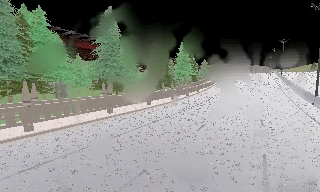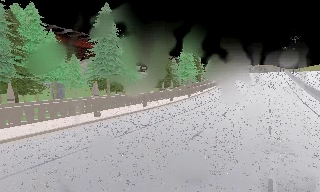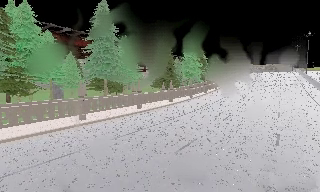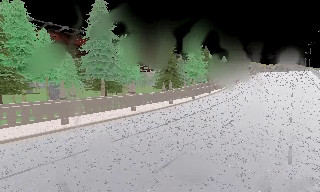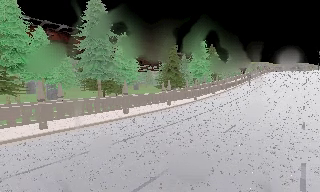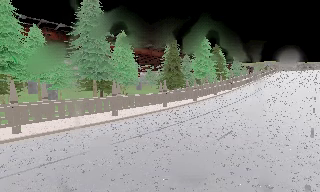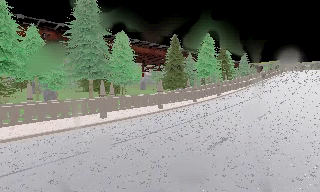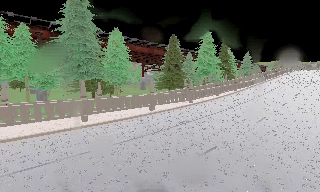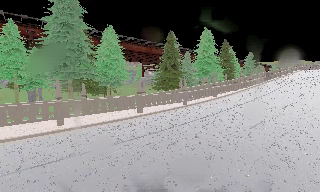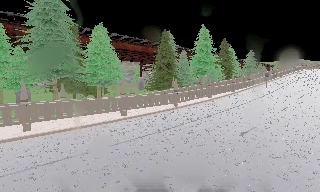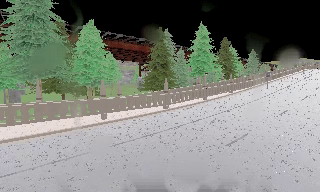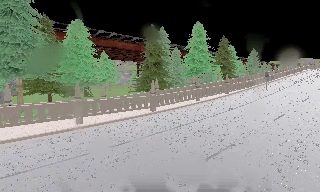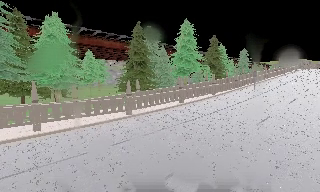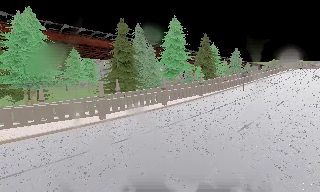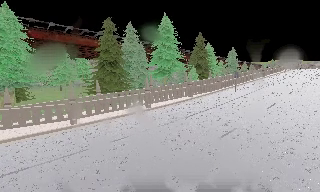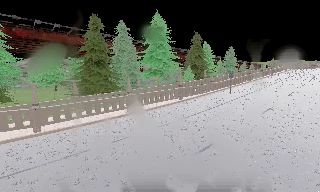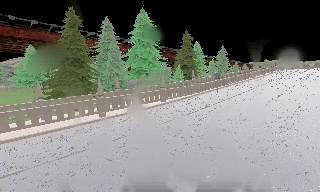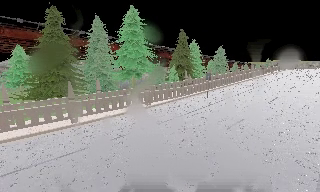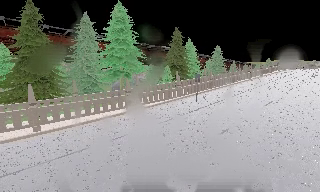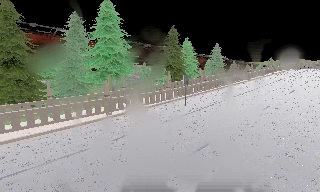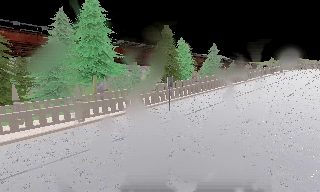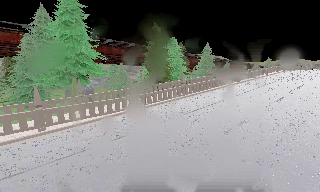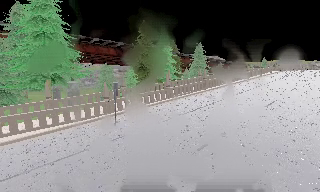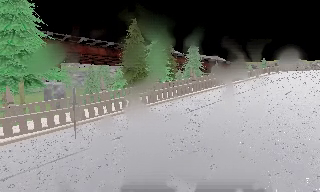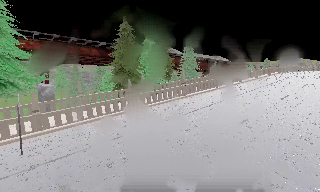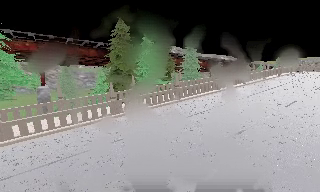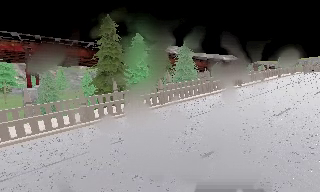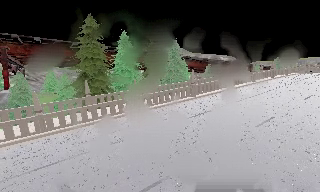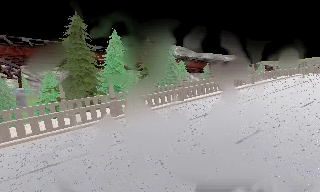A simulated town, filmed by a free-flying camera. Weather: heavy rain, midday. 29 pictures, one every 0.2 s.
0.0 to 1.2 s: The camera pans to its left, which is counterclockwise from overhead, by about 15 degrees. It travels forward and to its right, about 10 m, so what stands in front looms larger.
1.2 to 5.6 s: The camera pans to its left, which is counterclockwise from overhead, by about 10 degrees. It travels to its right and forward, about 45 m, so close, fixed things drift to the left.
The film runs backward here.
